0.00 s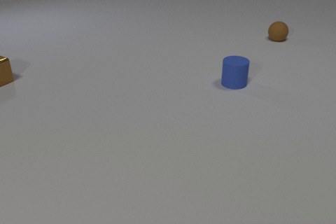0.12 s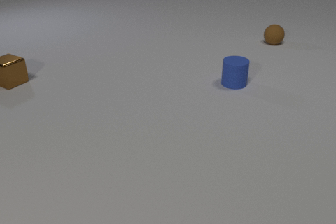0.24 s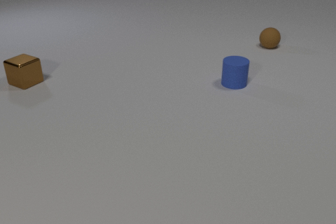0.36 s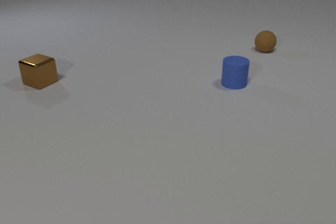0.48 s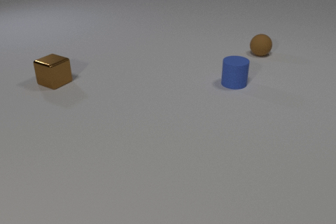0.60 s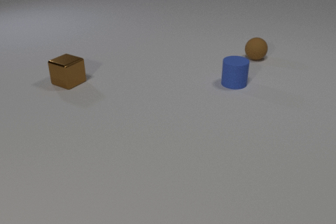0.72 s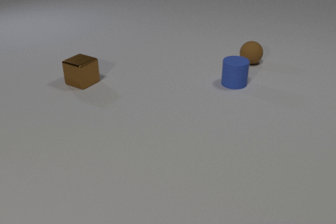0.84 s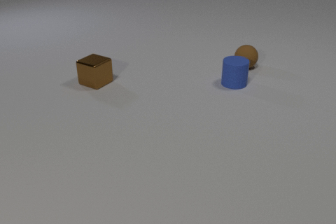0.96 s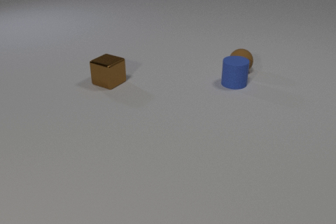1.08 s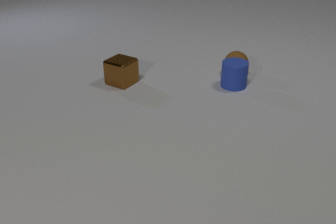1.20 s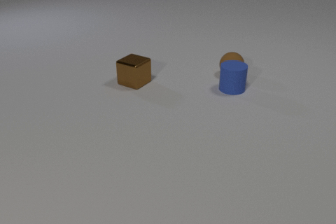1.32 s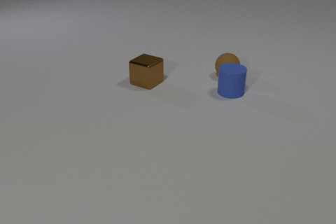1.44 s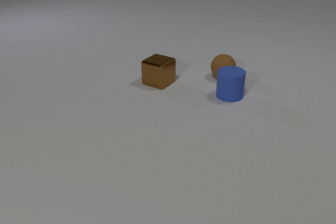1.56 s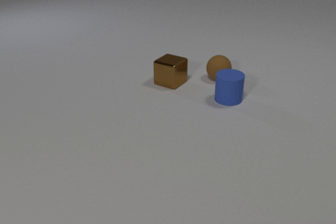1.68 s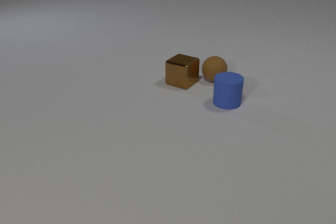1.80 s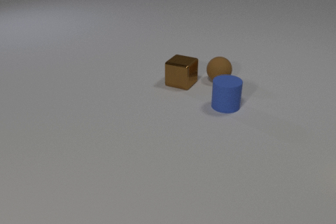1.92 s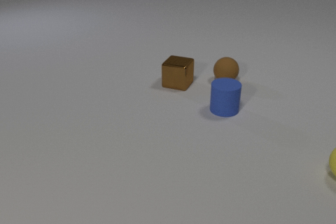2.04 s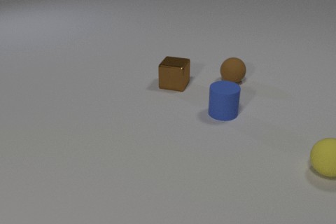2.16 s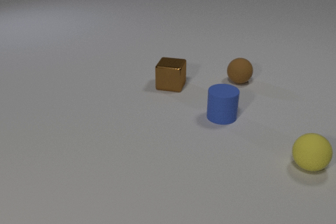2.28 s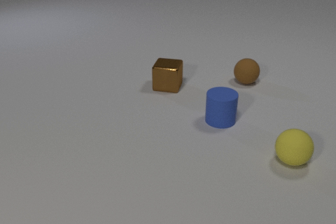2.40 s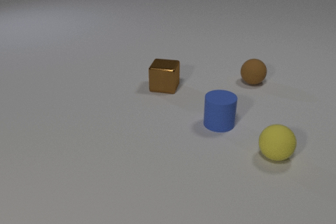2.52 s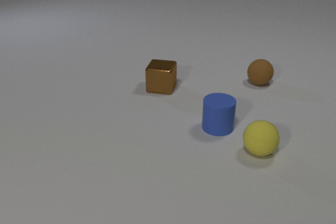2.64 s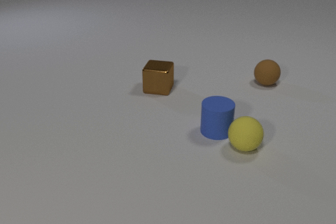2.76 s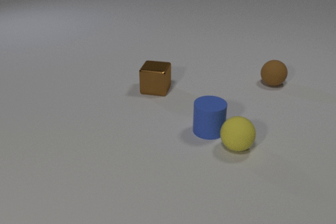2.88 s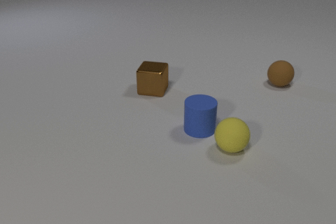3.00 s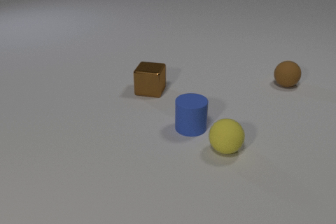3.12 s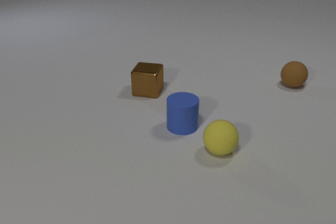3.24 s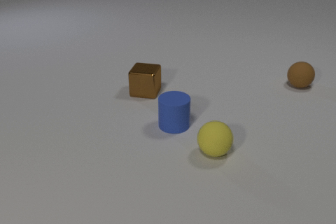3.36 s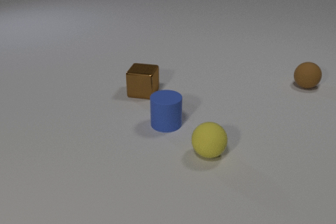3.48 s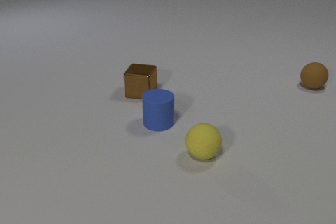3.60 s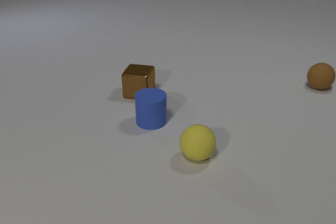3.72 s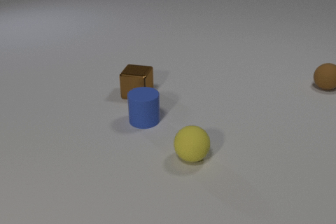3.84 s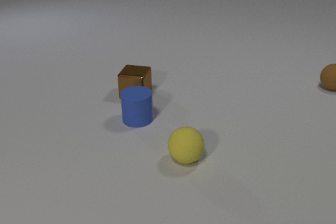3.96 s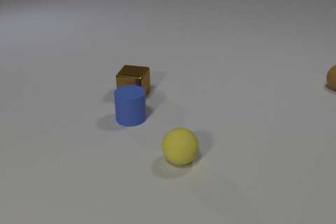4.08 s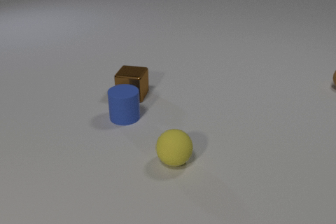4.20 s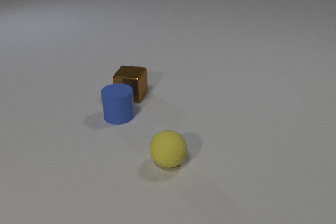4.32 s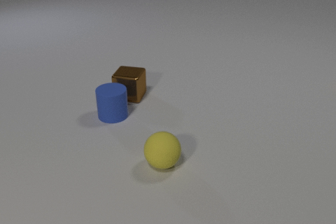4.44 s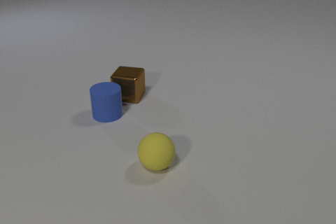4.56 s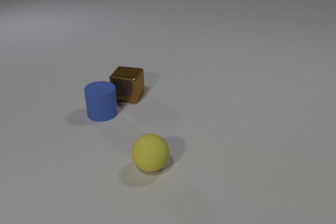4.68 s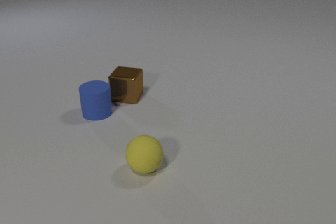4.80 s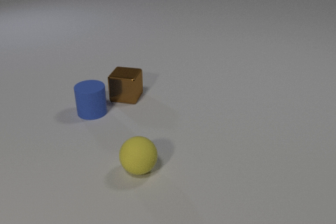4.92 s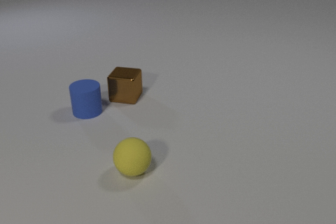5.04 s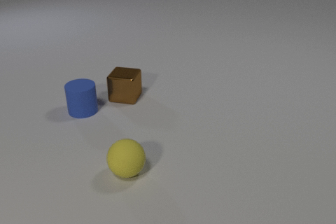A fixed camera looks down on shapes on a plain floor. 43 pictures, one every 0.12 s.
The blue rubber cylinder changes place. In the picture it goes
to the left.
The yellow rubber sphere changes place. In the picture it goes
to the left.
0.00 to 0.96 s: The brown rubber sphere rolls toward the camera. The brown metal cube slides to the right.
0.96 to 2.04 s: The brown rubber sphere rolls toward the camera. The blue rubber cylinder slides toward the camera. The brown metal cube slides to the right. The yellow rubber sphere comes in at the right edge, rolls to the left. The brown rubber sphere and the blue rubber cylinder collide. The brown rubber sphere and the brown metal cube collide.
2.04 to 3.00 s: The brown rubber sphere rolls to the right. The blue rubber cylinder slides toward the camera and to the left. The brown metal cube slides to the left and toward the camera. The yellow rubber sphere rolls to the left. The blue rubber cylinder and the yellow rubber sphere collide.
3.00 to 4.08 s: The brown rubber sphere rolls to the right. The blue rubber cylinder slides to the left. The brown metal cube slides to the left and toward the camera. The yellow rubber sphere rolls to the left and toward the camera.
4.08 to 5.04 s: The brown rubber sphere leaves at the right edge. The blue rubber cylinder slides to the left and away from the camera. The brown metal cube slides to the left. The yellow rubber sphere rolls to the left.
What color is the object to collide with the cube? brown.
How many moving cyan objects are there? 0.
How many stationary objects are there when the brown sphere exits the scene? 0.
